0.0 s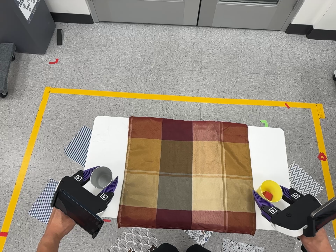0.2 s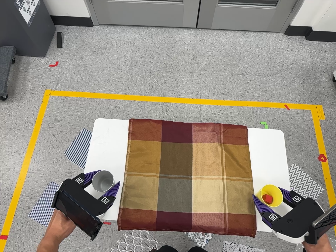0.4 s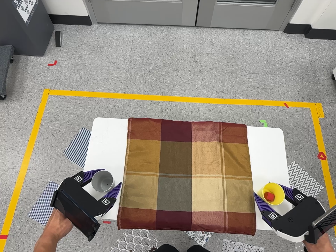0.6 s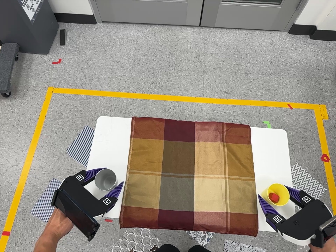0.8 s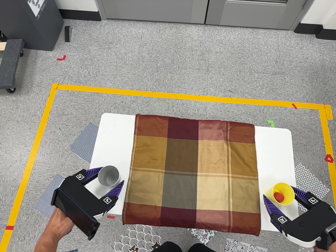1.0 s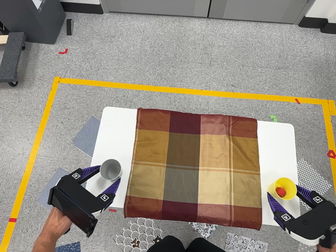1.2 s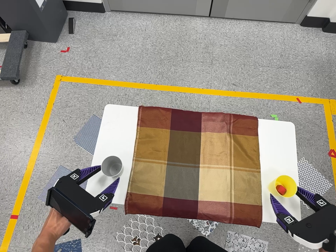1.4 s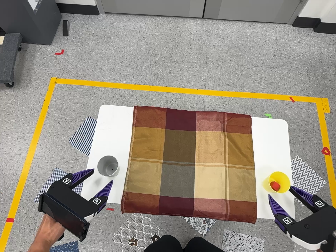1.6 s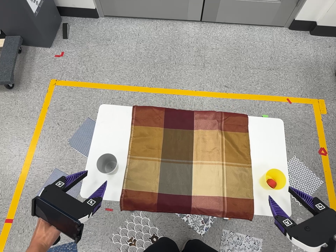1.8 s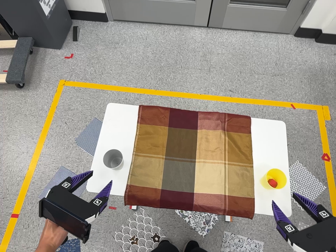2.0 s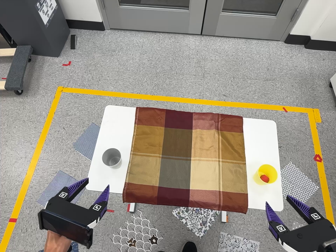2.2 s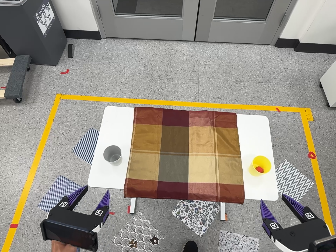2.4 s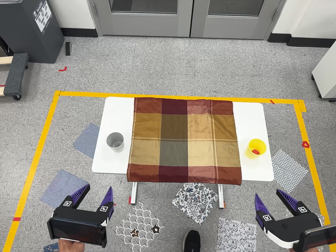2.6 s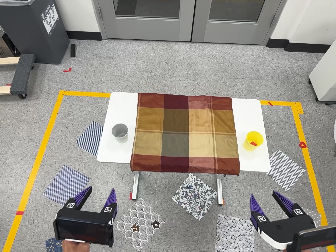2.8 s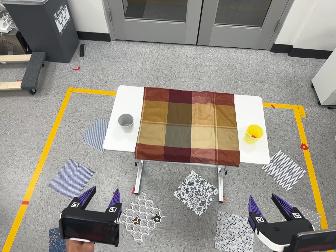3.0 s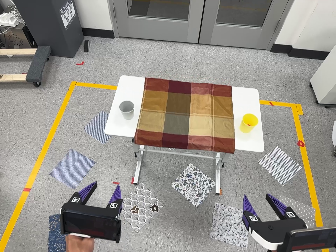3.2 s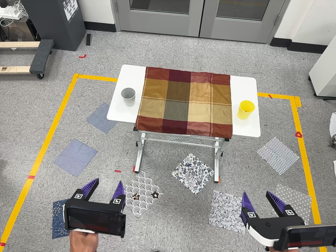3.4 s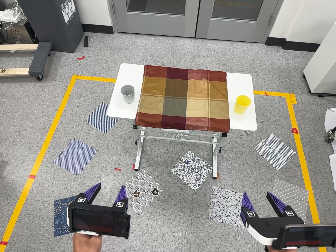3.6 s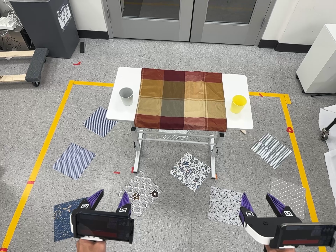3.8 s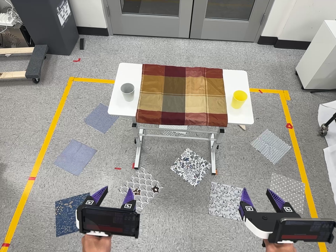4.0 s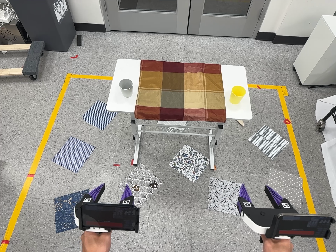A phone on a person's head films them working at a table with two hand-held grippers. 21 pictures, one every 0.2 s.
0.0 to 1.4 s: The camera shifts only a little, or ends up much as it began.
1.4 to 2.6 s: The camera travels toward the bottom of its view and backward, about 36 cm, so close, fixed things drift upward. Its aim tips toward the top of its view by about 10 degrees.
2.6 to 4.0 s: The camera travels toward the bottom of its view and backward, about 36 cm, so close, fixed things drift upward.
The film runs backward here.
